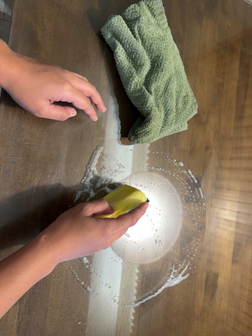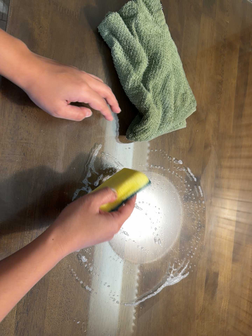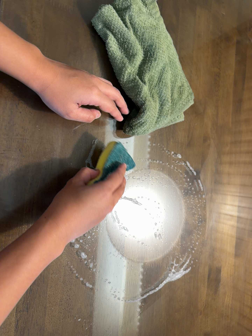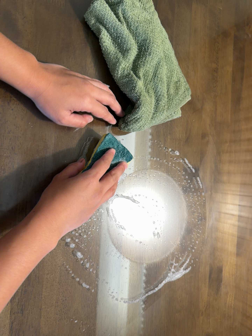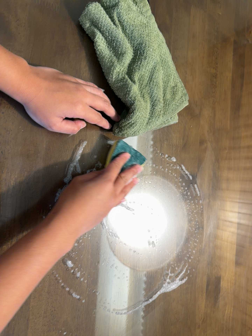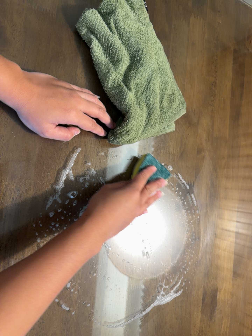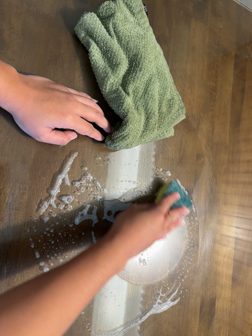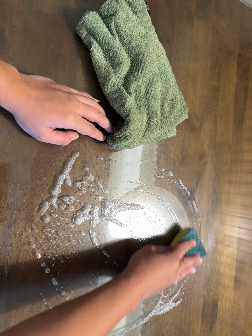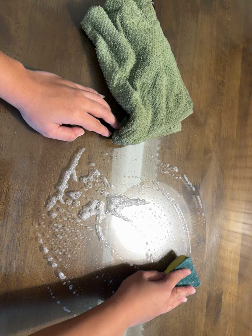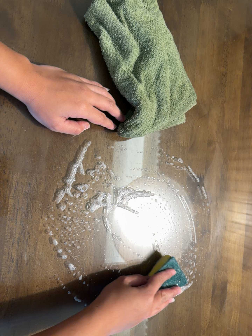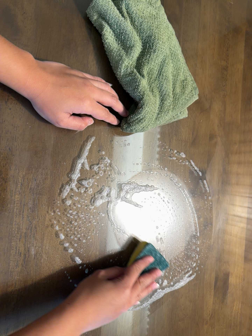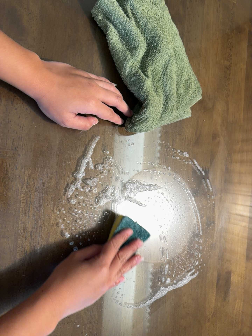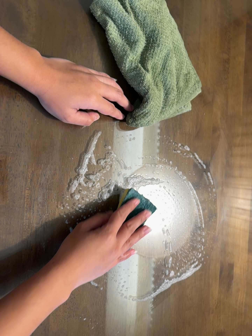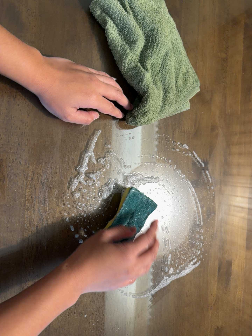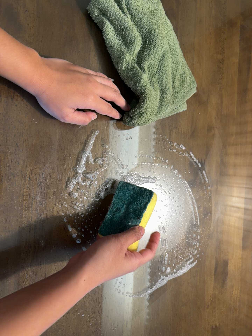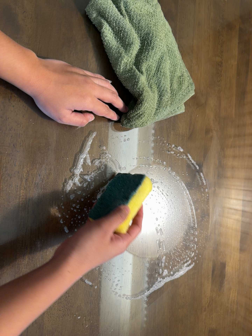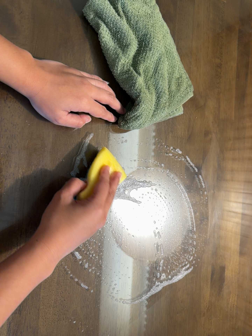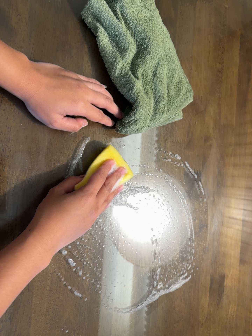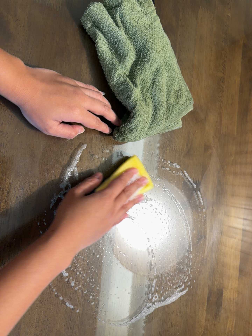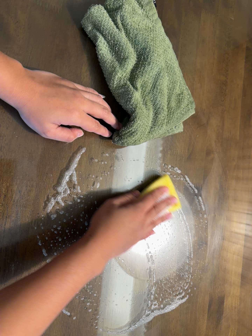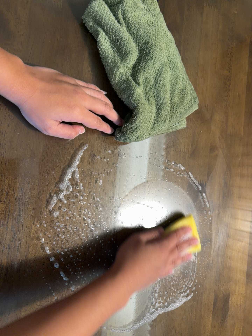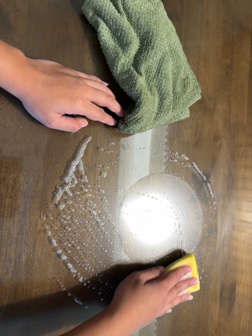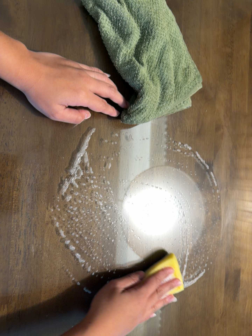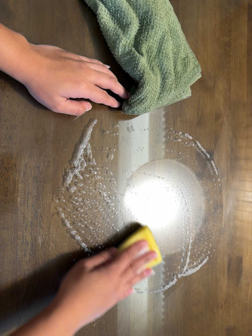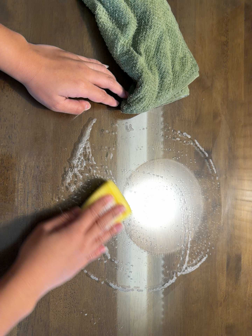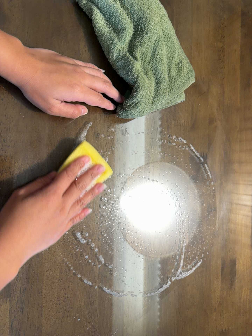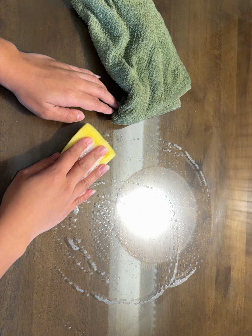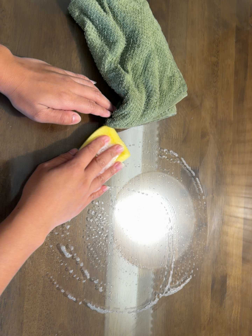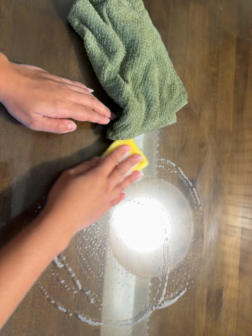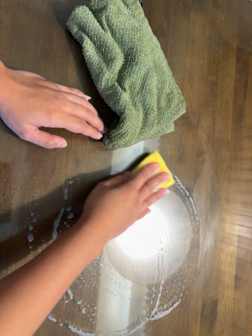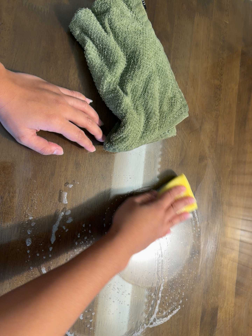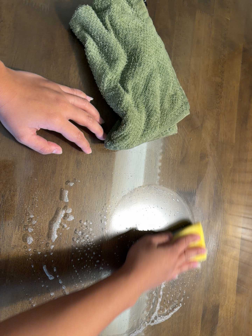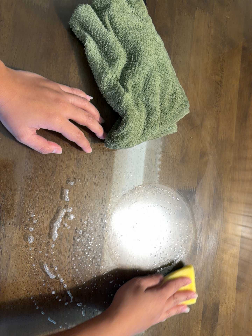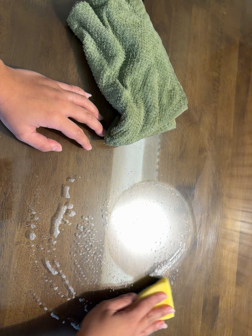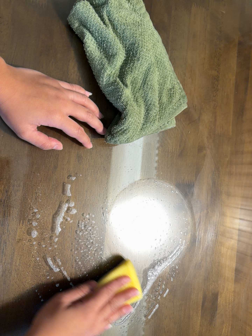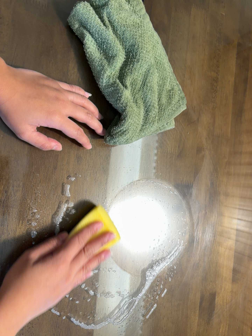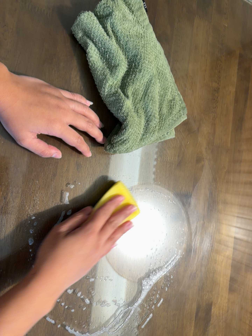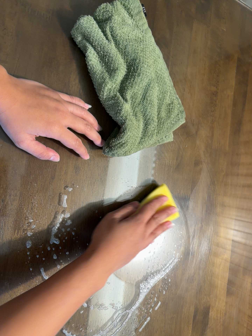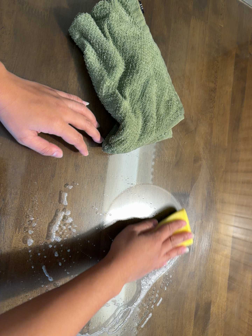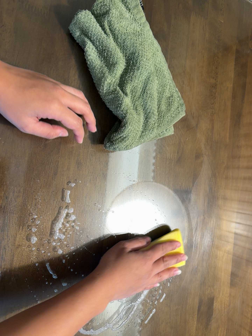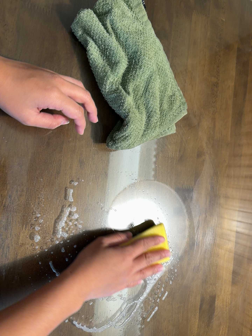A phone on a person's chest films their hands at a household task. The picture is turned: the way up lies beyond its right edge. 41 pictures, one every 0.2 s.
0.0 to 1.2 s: The camera travels to its right, about 7 cm.
1.2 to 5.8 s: The camera shifts only a little, or ends up much as it began.
5.8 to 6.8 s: The camera keeps its place and its aim.
6.8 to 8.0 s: The camera shifts only a little, or ends up much as it began.
The film runs backward here.
